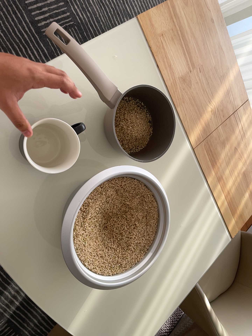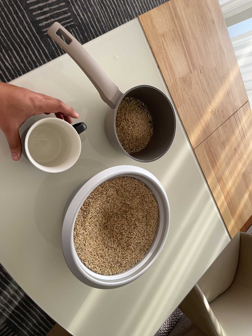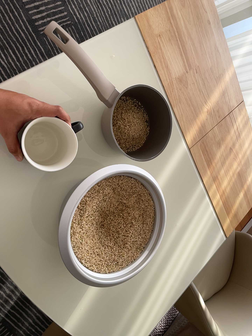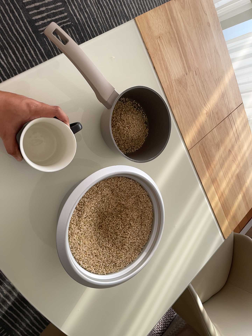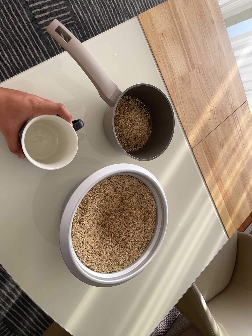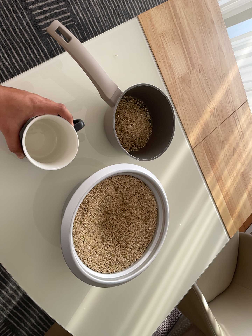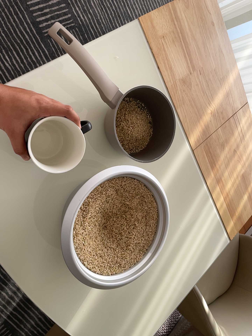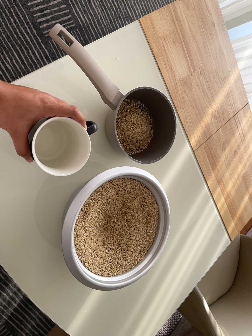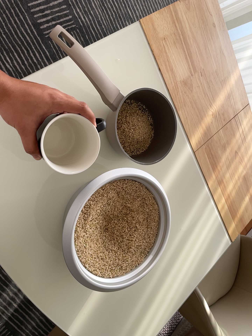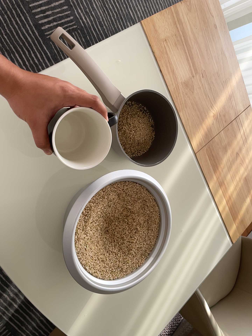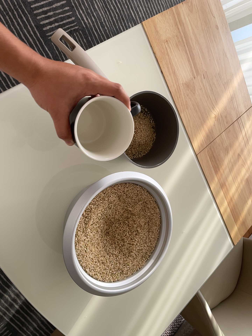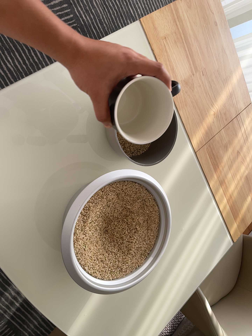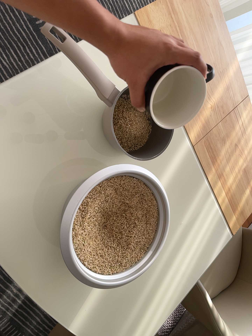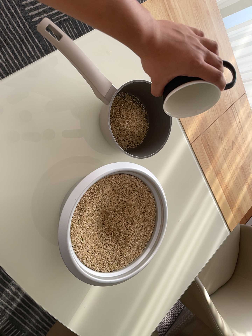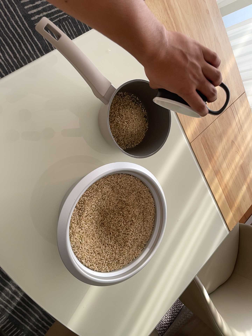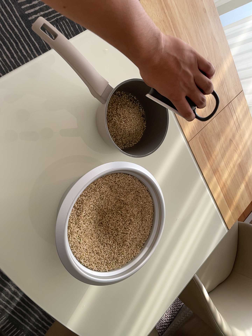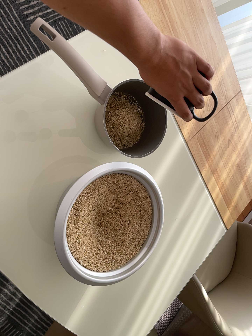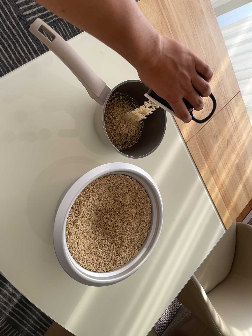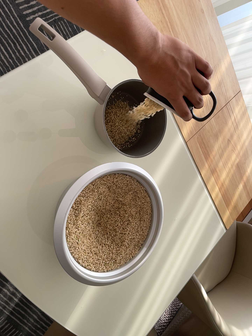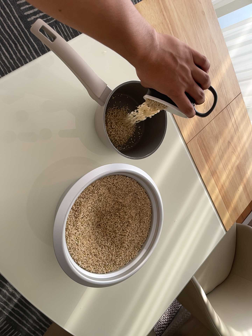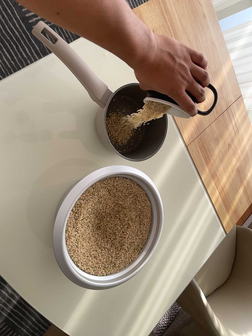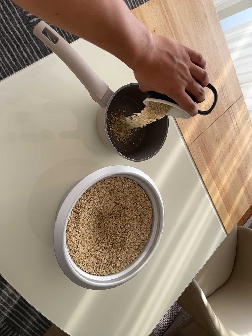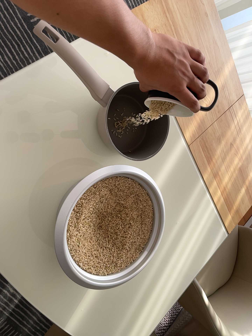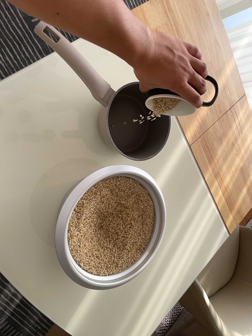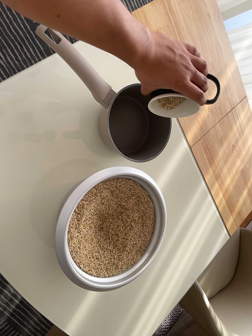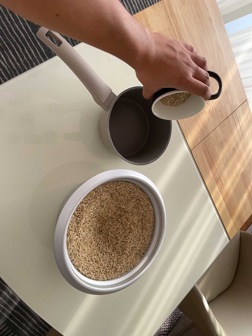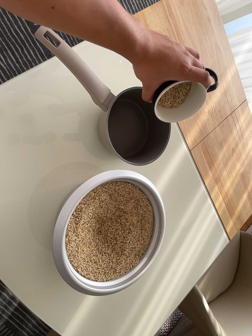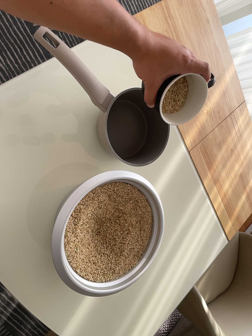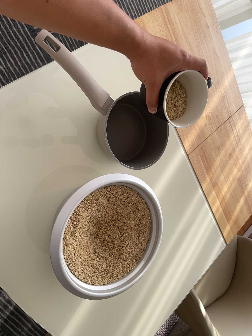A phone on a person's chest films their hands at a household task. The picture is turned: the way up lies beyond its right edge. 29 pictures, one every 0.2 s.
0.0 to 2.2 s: The camera shifts only a little, or ends up much as it began.
2.2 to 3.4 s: The camera shifts only a little, or ends up much as it began.
3.4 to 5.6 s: The camera keeps its place and its aim.
The film runs backward here.
